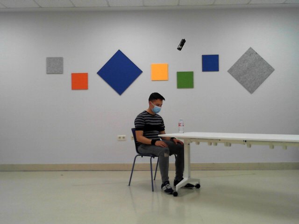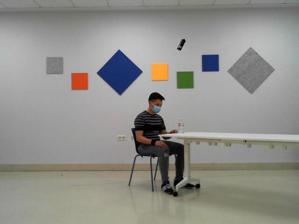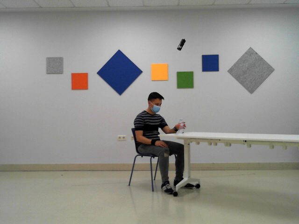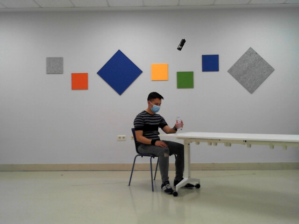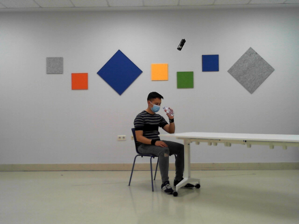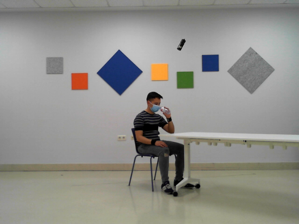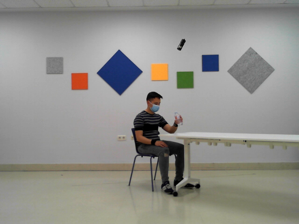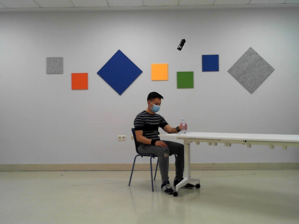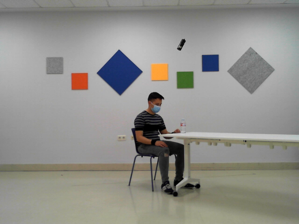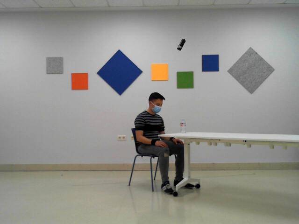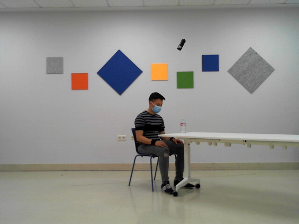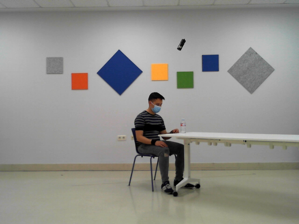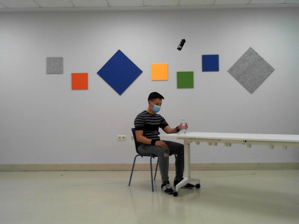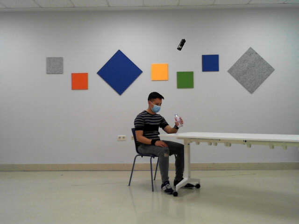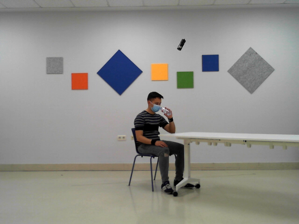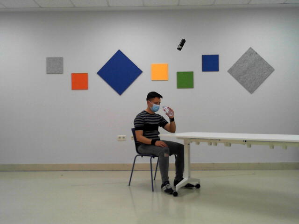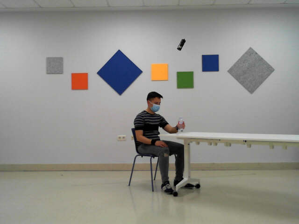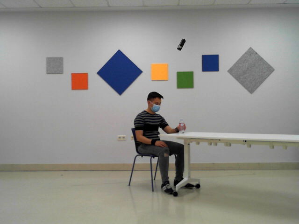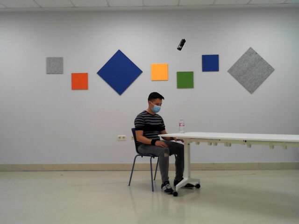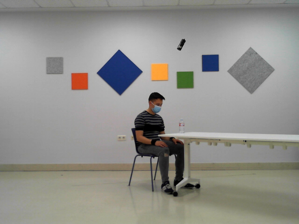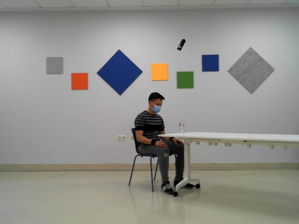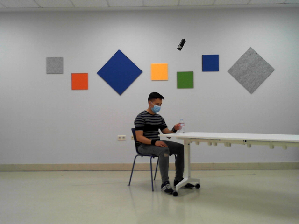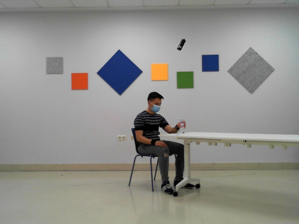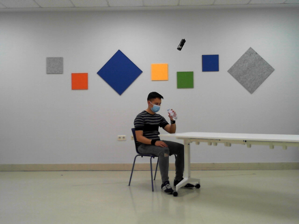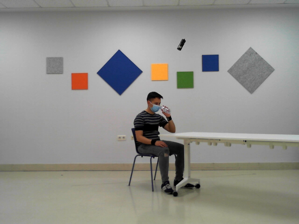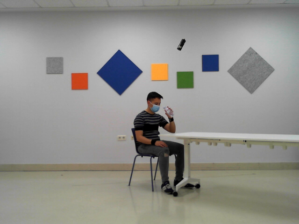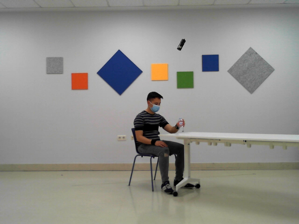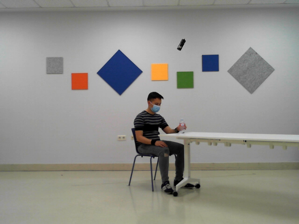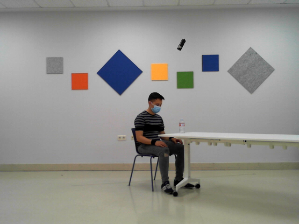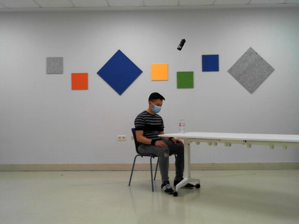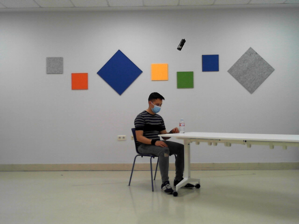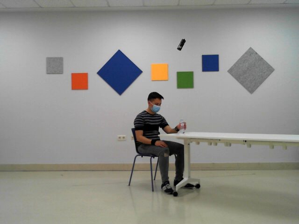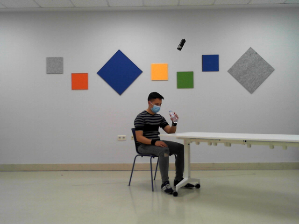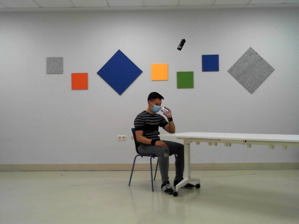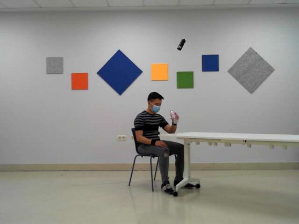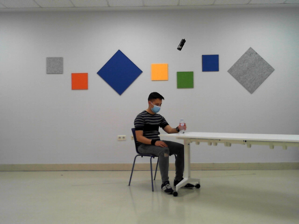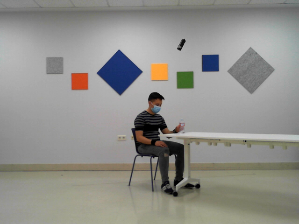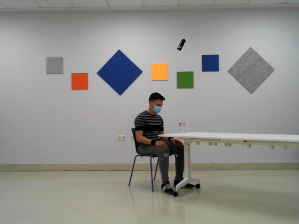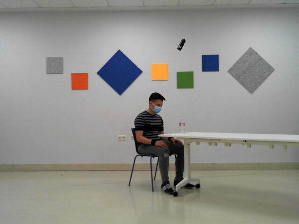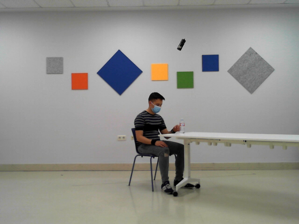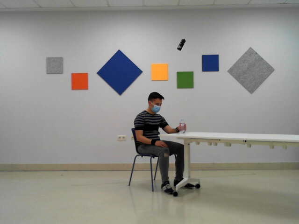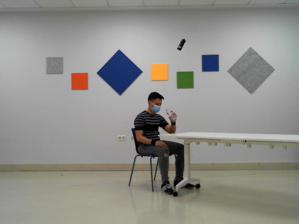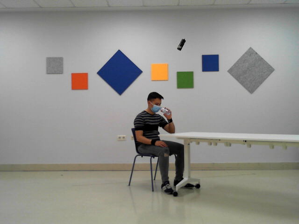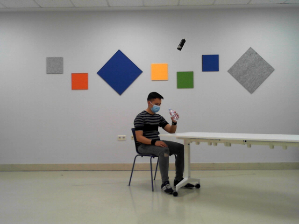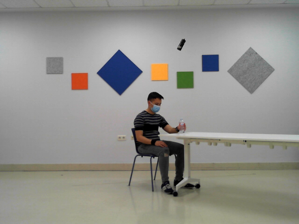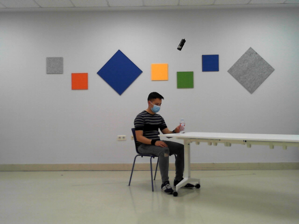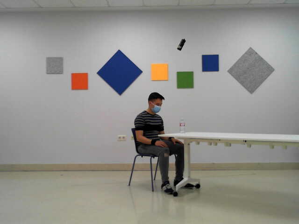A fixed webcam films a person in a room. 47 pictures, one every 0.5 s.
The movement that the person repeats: Drink from a bottle, left hand.
